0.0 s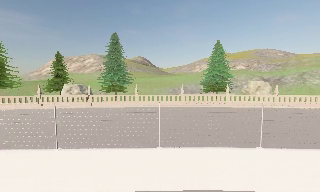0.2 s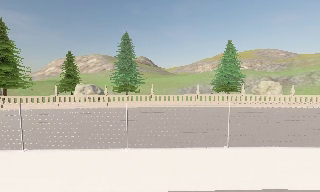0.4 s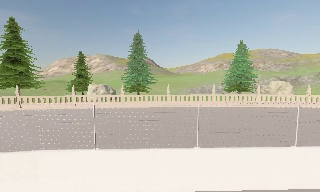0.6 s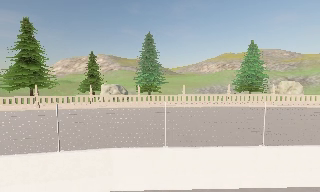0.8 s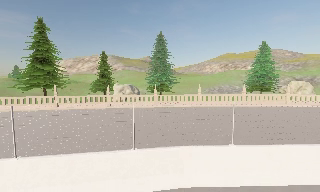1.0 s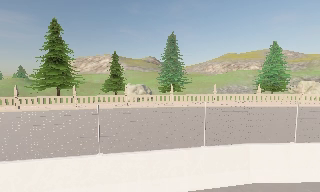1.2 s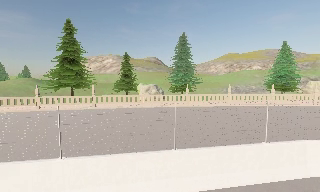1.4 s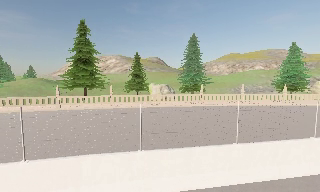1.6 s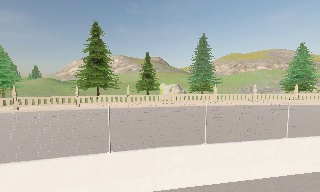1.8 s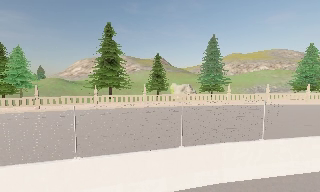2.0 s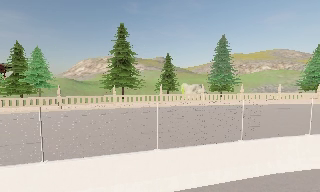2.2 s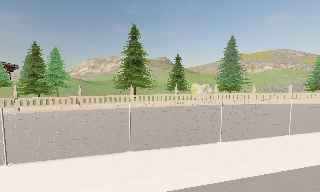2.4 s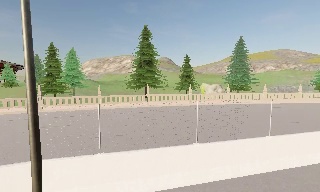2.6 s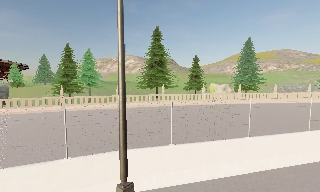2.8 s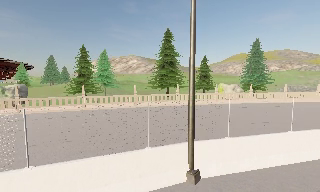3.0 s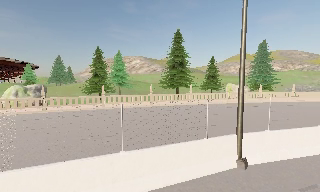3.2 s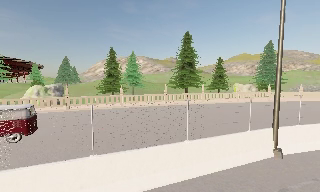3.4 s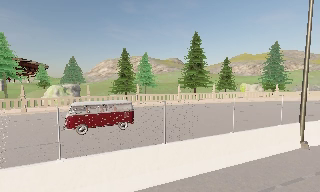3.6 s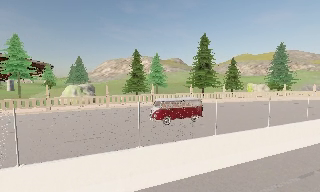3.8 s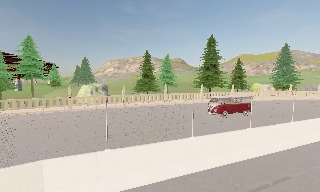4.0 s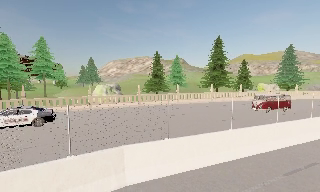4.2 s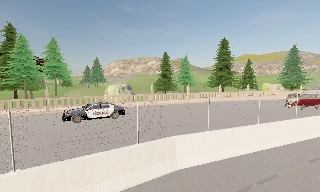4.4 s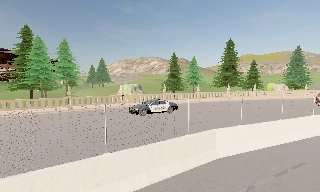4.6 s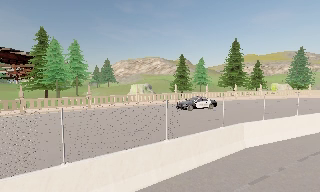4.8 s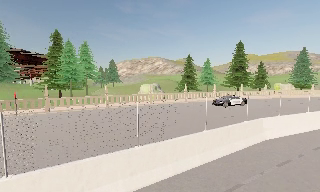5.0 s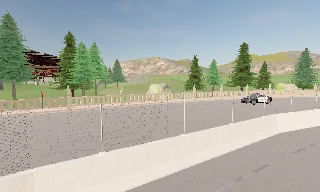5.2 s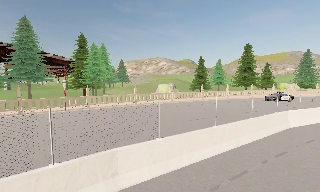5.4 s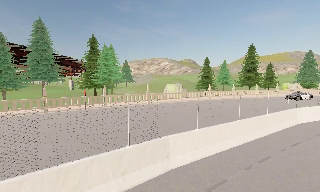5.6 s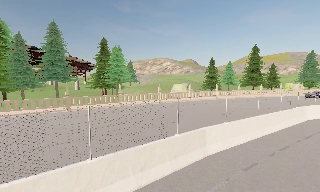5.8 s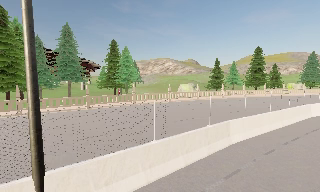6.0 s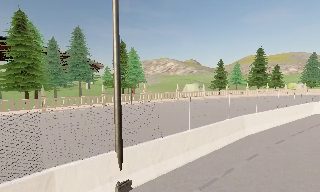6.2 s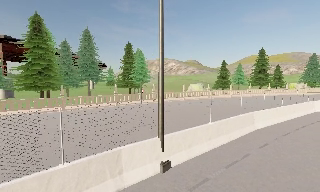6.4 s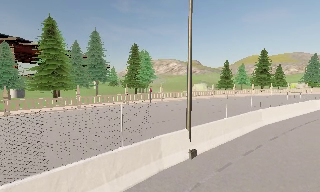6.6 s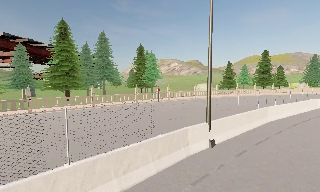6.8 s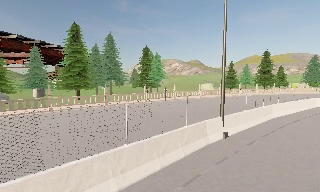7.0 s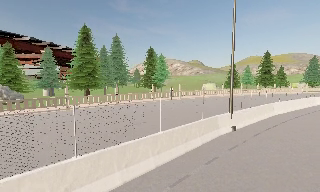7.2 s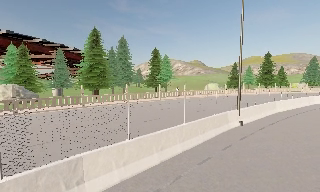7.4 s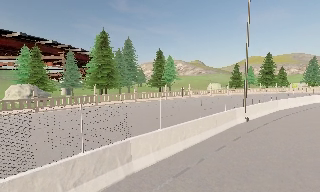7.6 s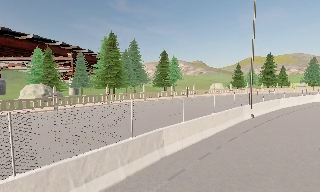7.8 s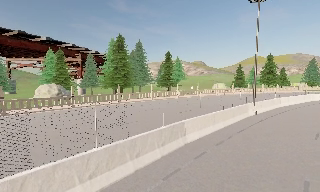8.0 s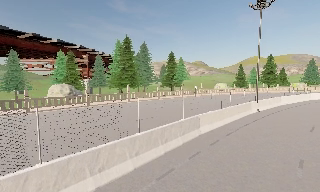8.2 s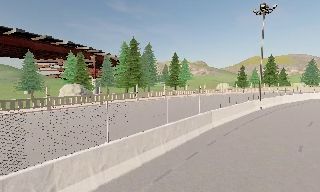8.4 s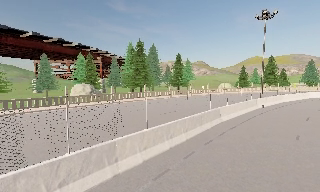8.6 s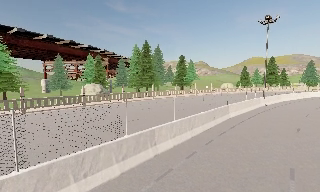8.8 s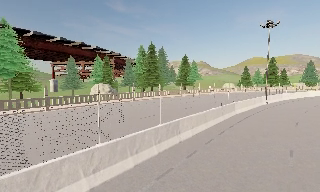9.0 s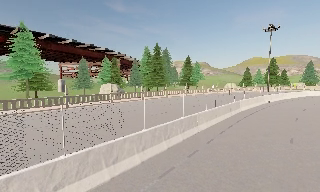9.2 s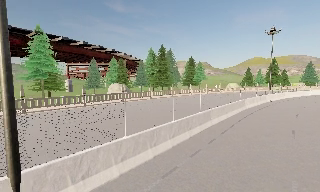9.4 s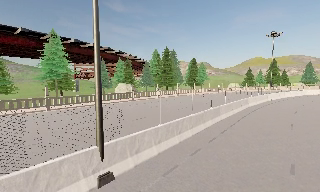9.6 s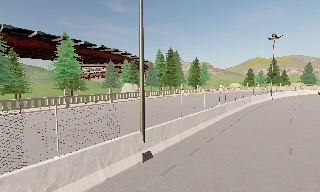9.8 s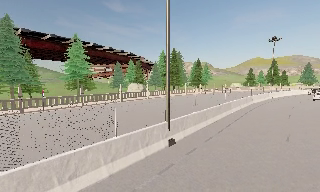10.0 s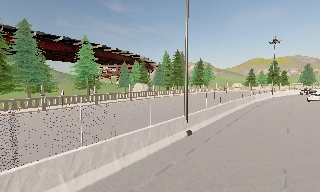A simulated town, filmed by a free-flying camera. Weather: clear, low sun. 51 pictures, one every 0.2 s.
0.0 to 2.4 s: The camera travels to its left, about 25 m, so close, fixed things drift to the right.
2.4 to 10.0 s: The camera travels to its left and backward, about 75 m, so close, fixed things drift to the right.
The film runs backward here.
